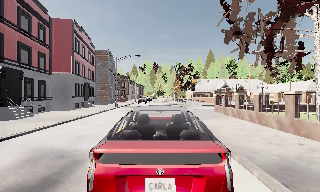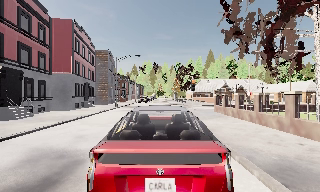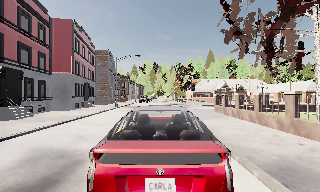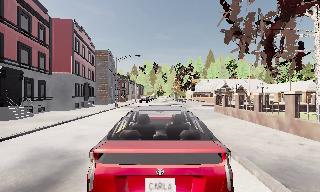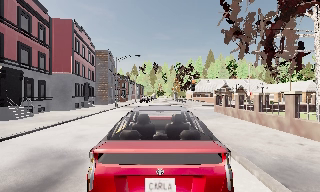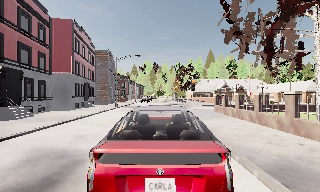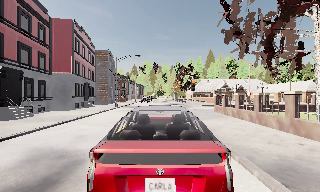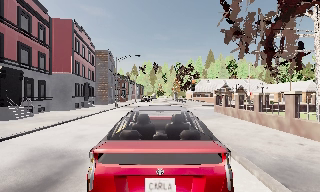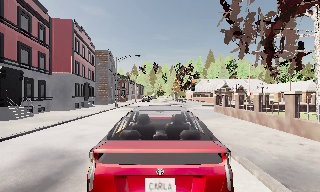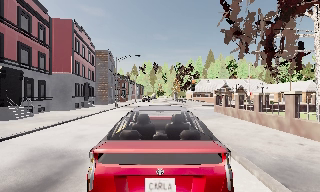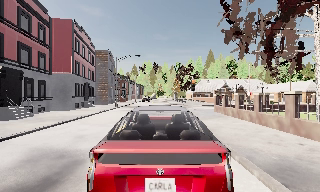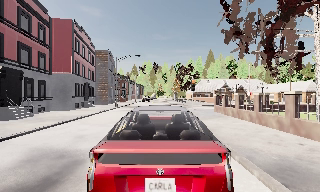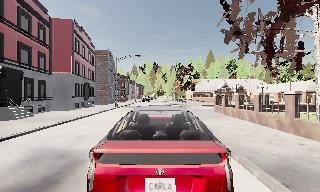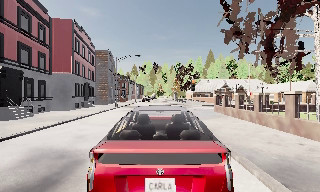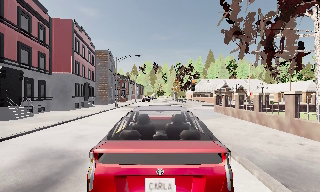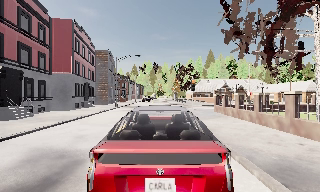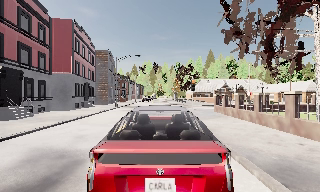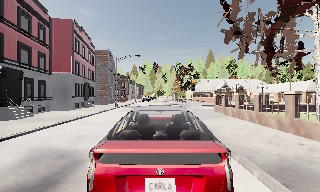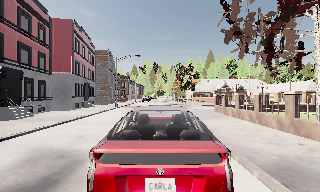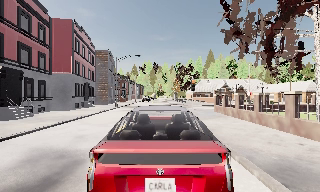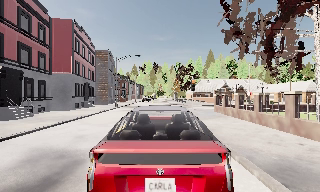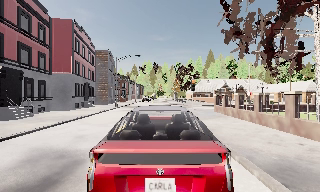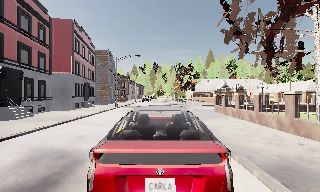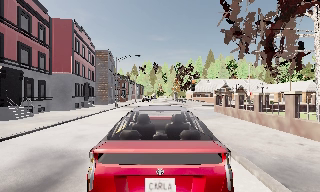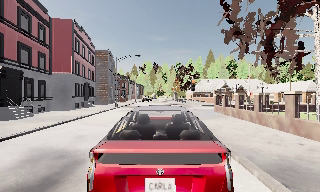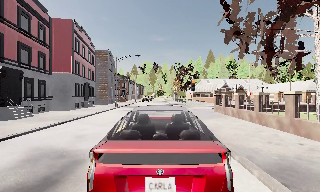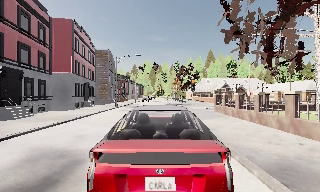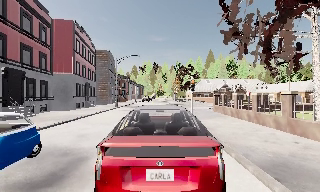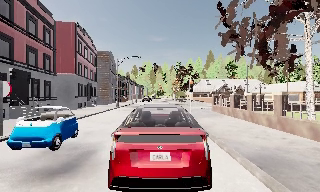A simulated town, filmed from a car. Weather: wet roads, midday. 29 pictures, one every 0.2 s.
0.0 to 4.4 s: The camera keeps its place and its aim.
4.4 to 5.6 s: The camera travels backward, about 0.5 m, so what stands in front gets smaller. It gains speed.
The film runs backward here.
